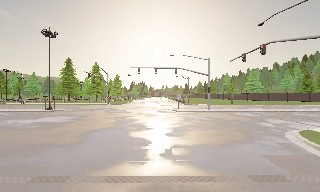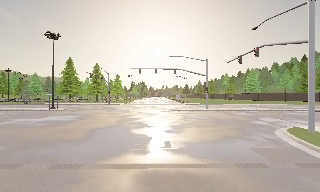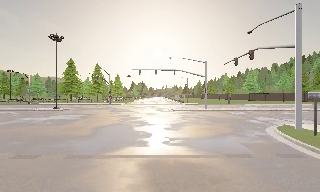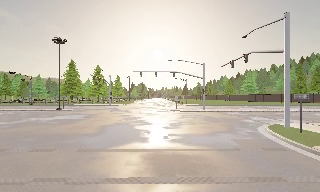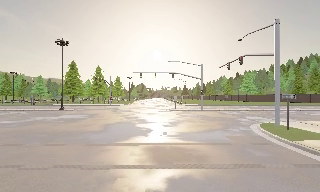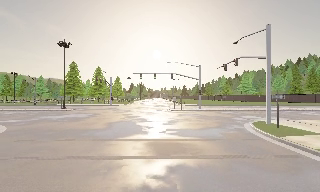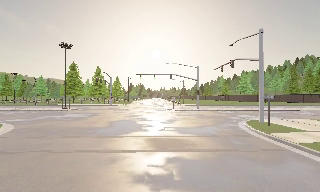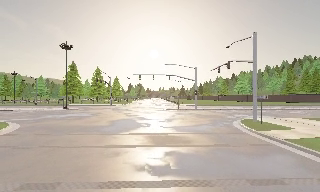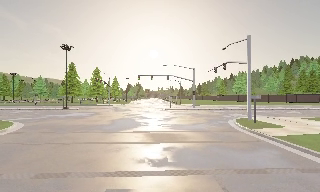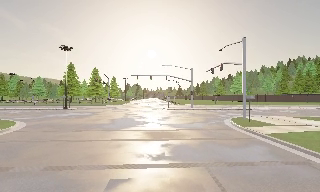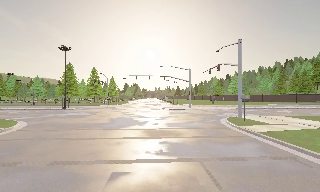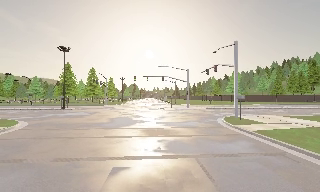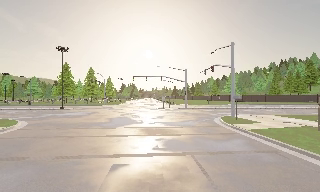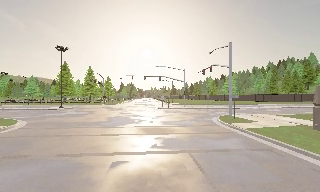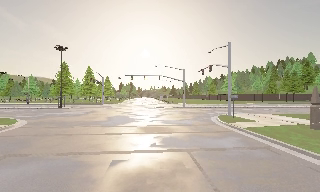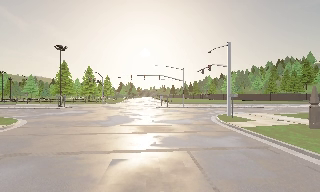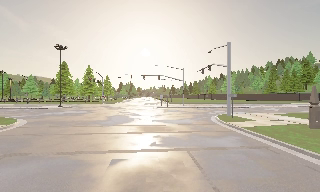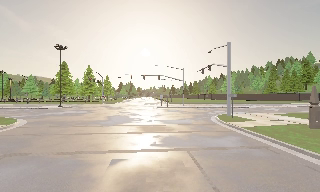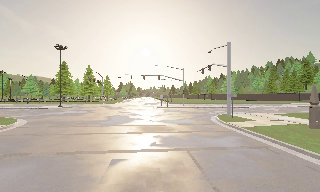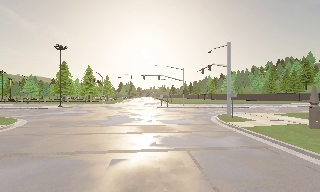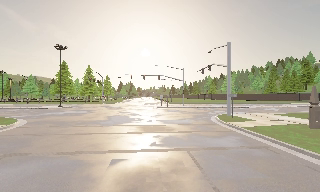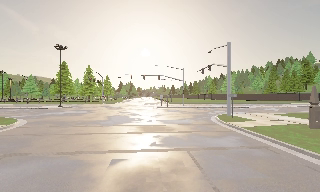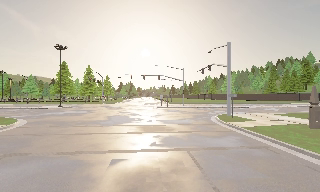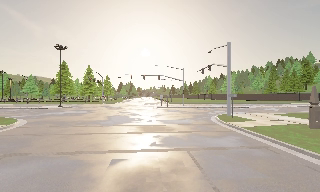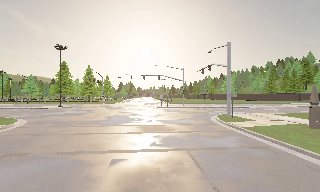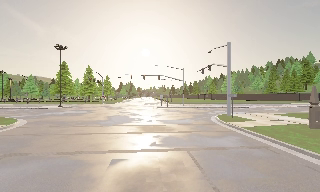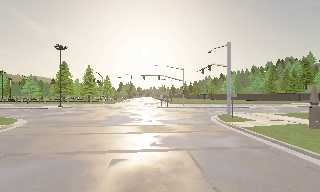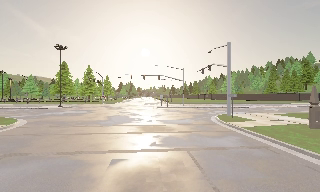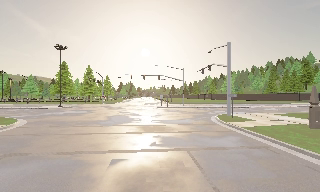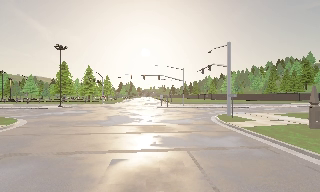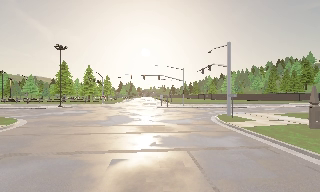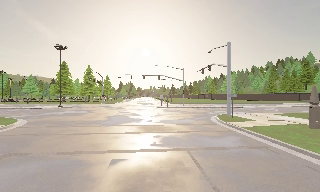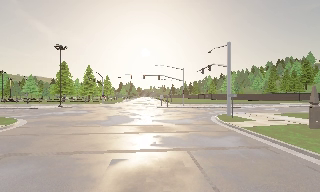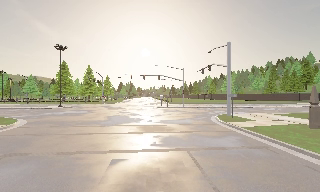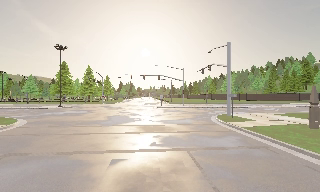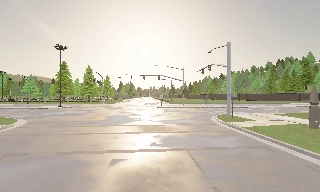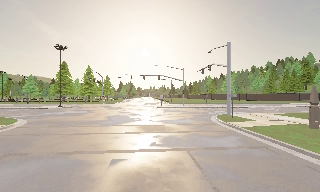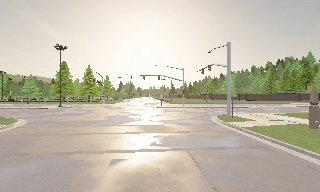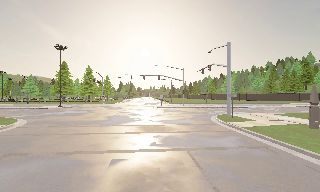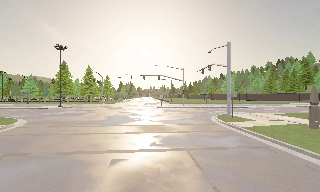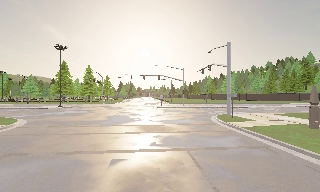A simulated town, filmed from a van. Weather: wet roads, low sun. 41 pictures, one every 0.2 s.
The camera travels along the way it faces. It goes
backward.
0.0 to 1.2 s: The camera travels backward, about 5 m, so what stands in front gets smaller.
1.2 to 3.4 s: The camera travels backward, about 3 m, so what stands in front gets smaller. It loses speed.
3.4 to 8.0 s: The camera keeps its place and its aim.
The film runs backward here.
